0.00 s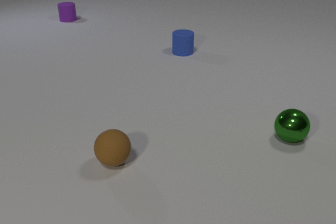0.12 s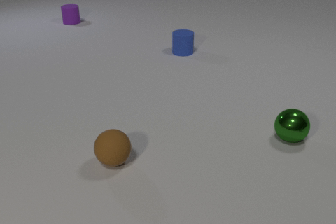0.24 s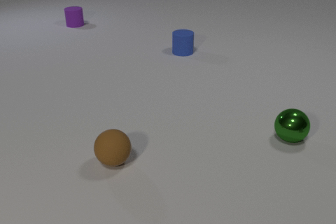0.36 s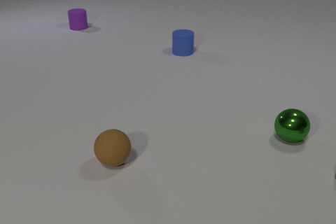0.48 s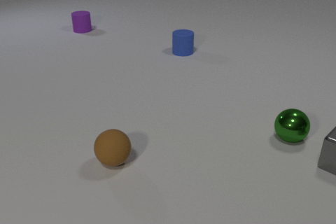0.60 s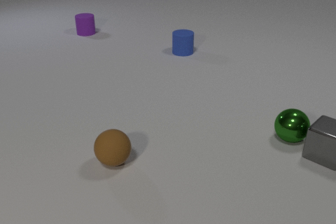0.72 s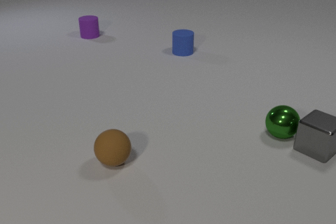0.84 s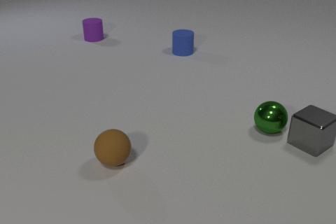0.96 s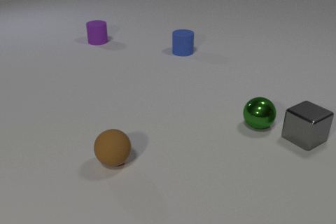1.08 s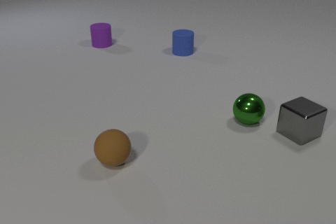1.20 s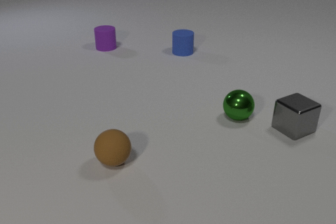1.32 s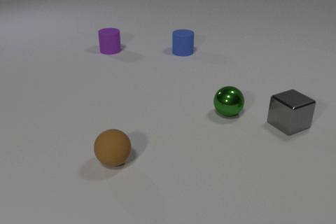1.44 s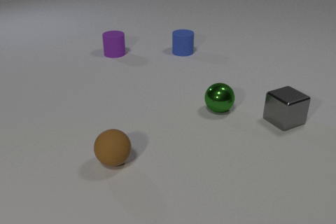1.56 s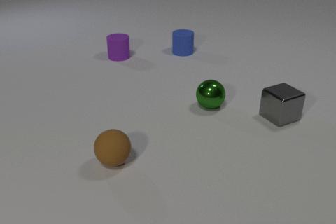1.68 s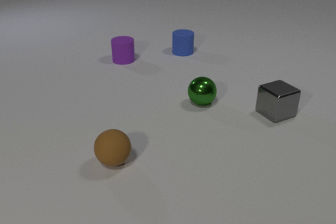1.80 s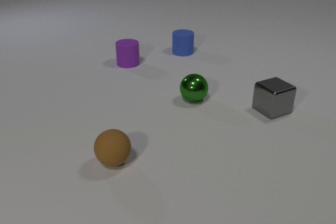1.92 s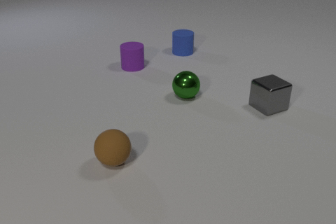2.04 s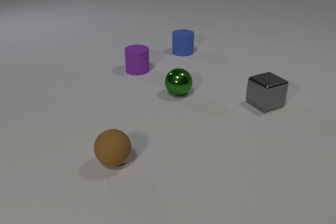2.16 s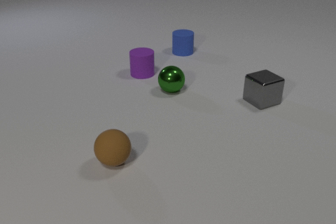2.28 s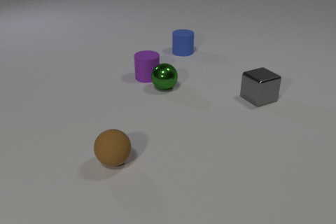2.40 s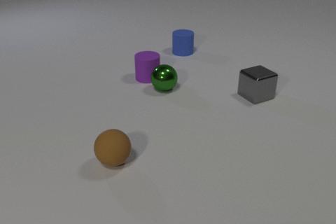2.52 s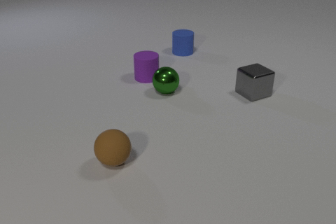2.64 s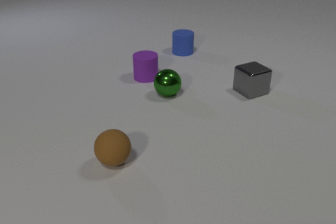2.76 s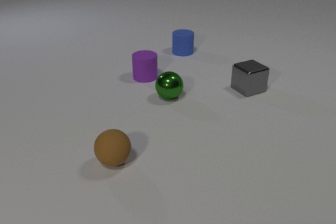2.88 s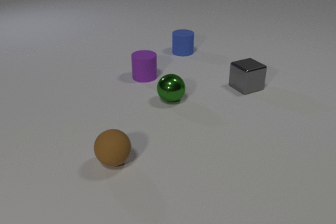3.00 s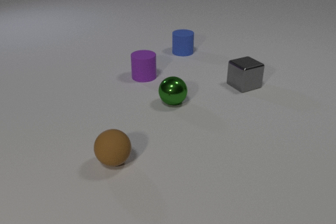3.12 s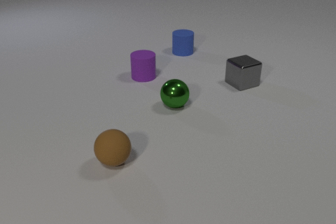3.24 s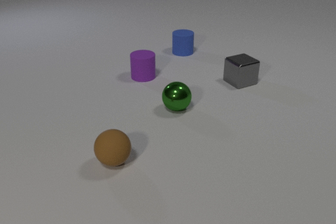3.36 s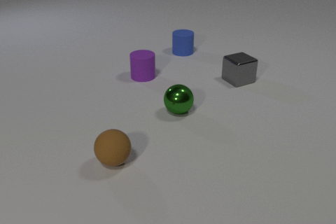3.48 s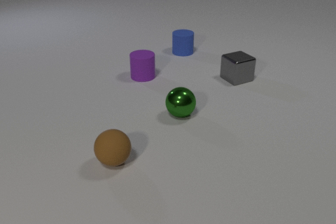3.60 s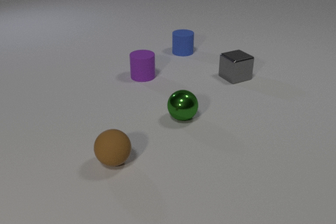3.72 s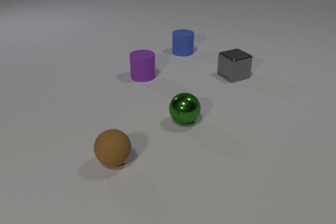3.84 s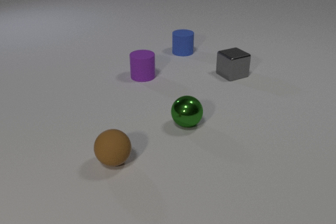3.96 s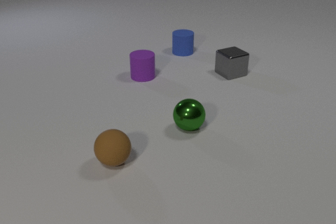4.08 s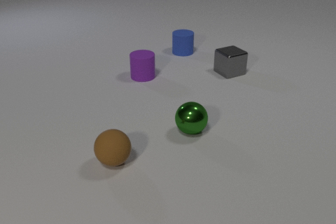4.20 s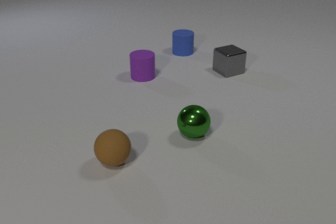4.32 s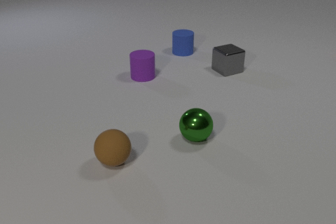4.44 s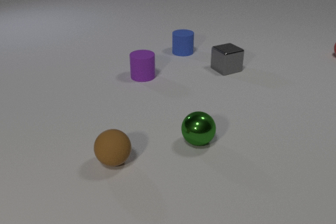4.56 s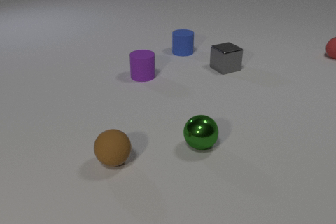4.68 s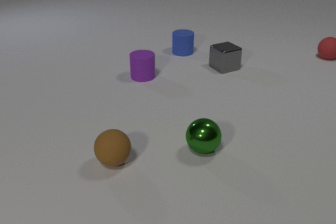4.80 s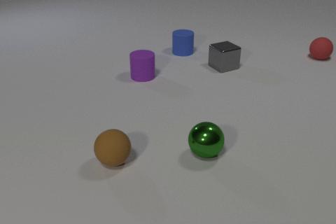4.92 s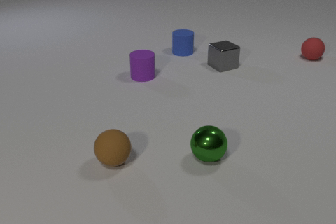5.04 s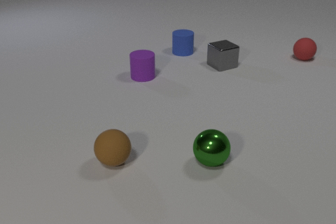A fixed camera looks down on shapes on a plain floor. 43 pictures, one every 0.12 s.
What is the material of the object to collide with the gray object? metal.
What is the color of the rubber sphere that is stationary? brown.
How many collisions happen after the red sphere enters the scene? 0.
0.00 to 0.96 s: The gray metal cube comes in at the right edge, slides to the left and away from the camera. The green metal sphere rolls to the left and away from the camera. The purple rubber cylinder slides toward the camera. The gray metal cube and the green metal sphere collide.
0.96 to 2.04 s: The gray metal cube slides away from the camera and to the left. The green metal sphere rolls to the left and away from the camera. The purple rubber cylinder slides toward the camera and to the right.
2.04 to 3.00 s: The gray metal cube slides away from the camera and to the left. The green metal sphere rolls toward the camera. The purple rubber cylinder slides toward the camera. The green metal sphere and the purple rubber cylinder collide.
3.00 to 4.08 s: The gray metal cube slides away from the camera and to the left. The green metal sphere rolls toward the camera.
4.08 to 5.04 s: The gray metal cube slides away from the camera and to the left. The green metal sphere rolls toward the camera. The red rubber sphere comes in at the right edge, rolls to the left and toward the camera.
